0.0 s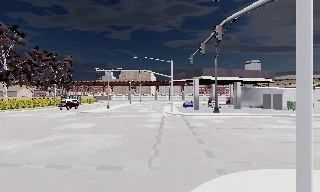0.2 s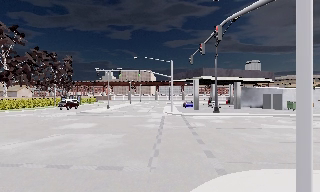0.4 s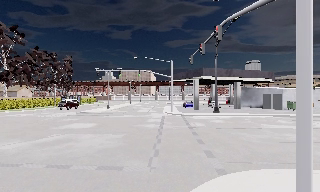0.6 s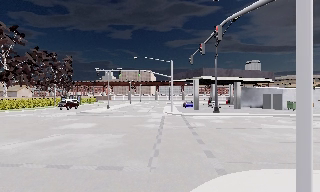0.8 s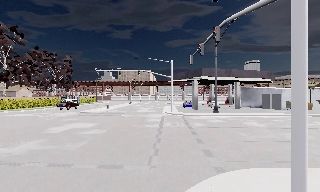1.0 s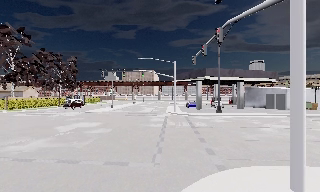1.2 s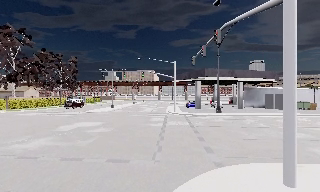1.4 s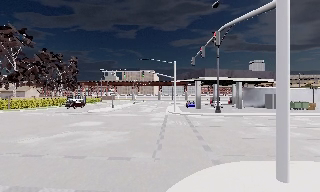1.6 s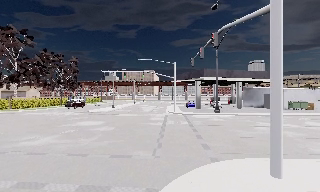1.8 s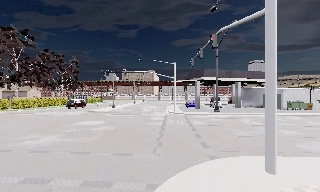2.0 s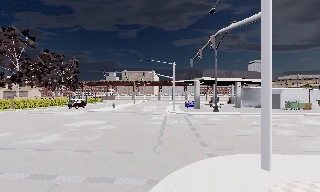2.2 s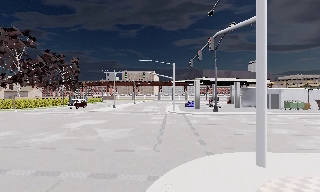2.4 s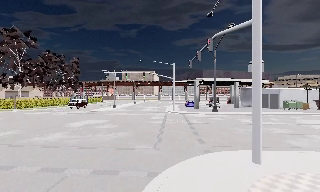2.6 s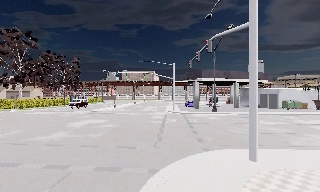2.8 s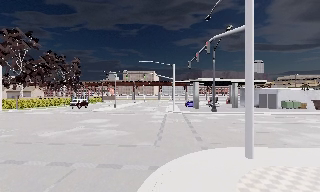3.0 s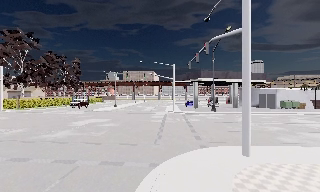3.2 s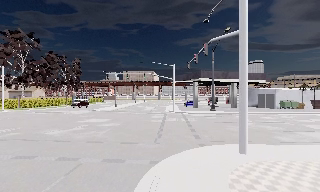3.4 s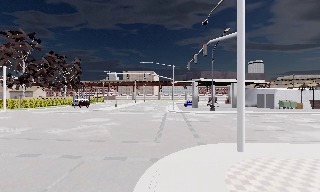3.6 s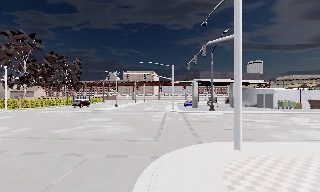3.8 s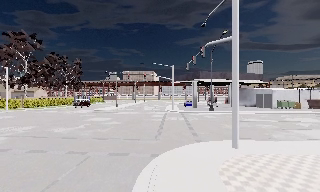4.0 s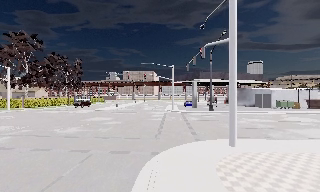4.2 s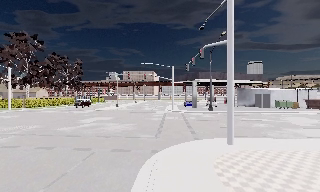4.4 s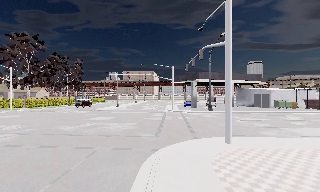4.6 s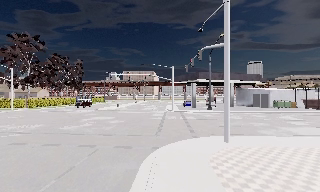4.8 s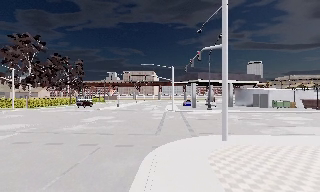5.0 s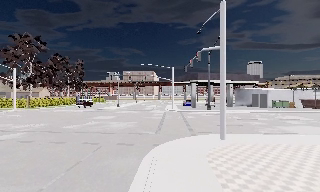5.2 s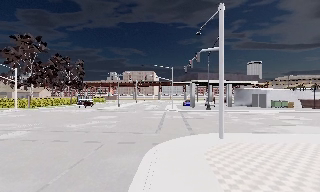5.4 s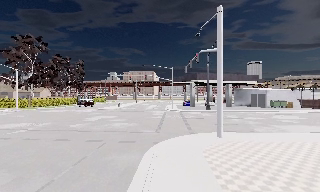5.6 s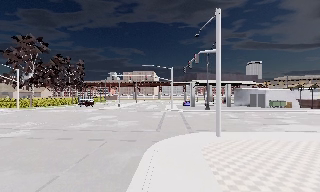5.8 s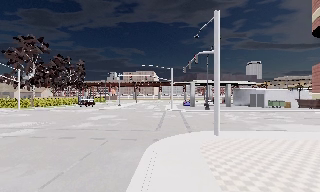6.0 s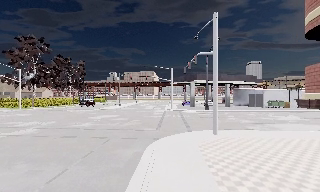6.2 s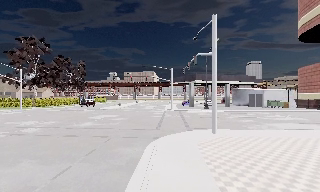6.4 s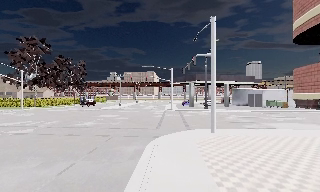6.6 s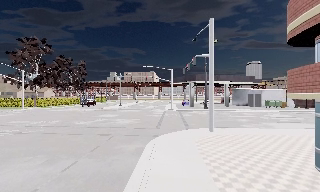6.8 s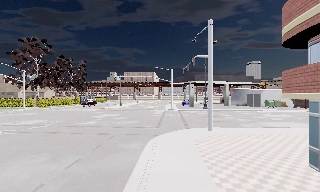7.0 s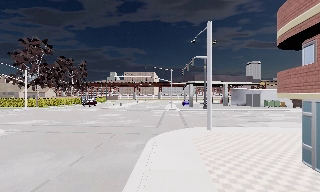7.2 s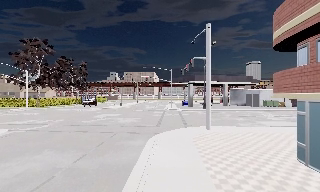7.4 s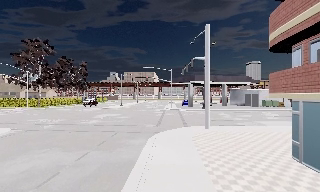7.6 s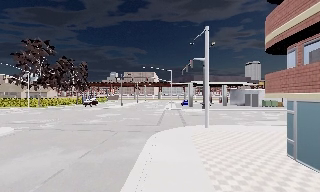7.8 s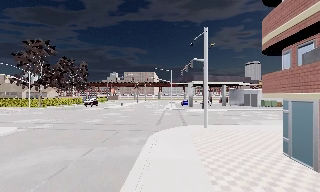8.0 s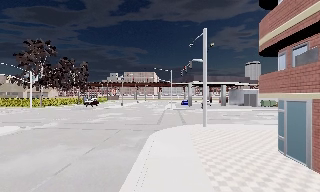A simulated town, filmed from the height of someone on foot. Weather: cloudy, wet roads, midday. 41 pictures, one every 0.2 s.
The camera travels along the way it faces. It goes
backward.
0.0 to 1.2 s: The camera travels backward, about 0.5 m, so what stands in front gets smaller. It gains speed.
1.2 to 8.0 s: The camera travels backward, about 8 m, so what stands in front gets smaller.
The film runs backward here.
